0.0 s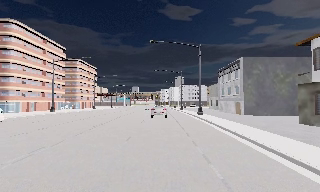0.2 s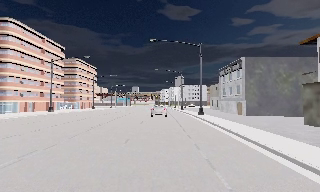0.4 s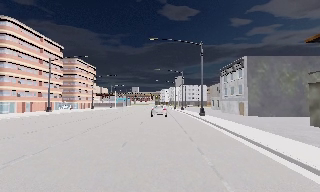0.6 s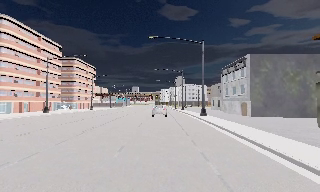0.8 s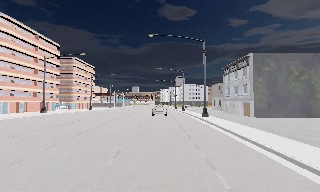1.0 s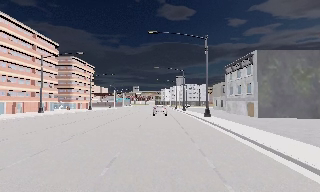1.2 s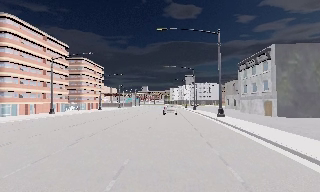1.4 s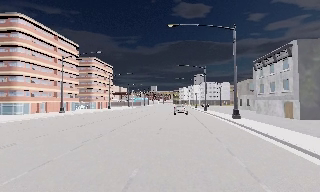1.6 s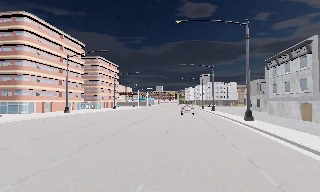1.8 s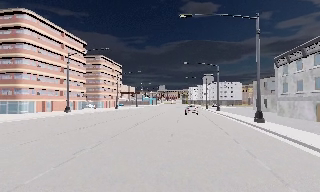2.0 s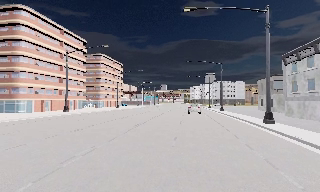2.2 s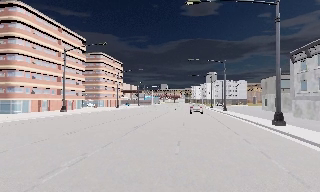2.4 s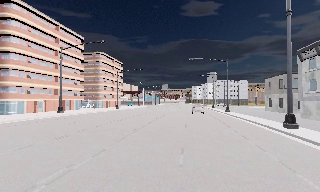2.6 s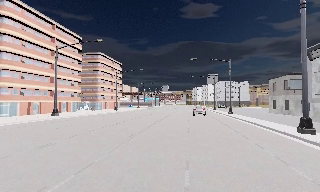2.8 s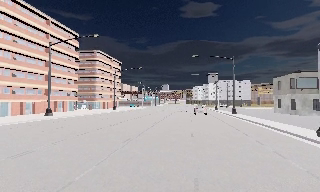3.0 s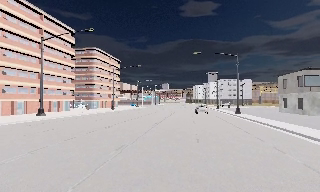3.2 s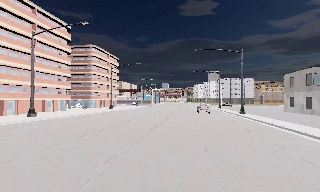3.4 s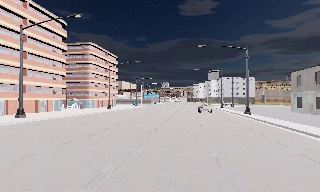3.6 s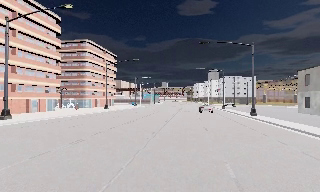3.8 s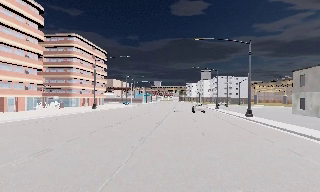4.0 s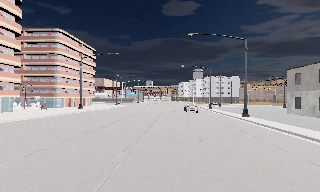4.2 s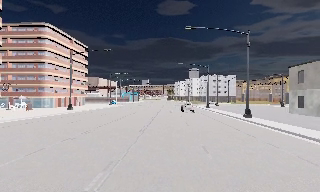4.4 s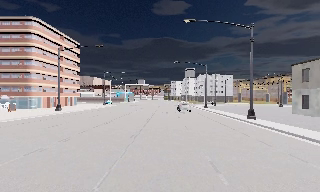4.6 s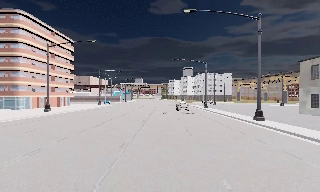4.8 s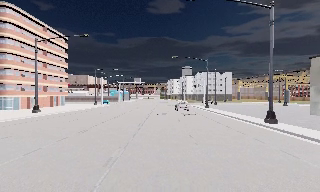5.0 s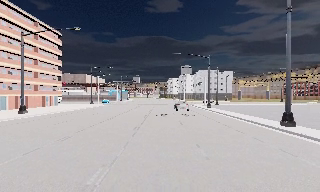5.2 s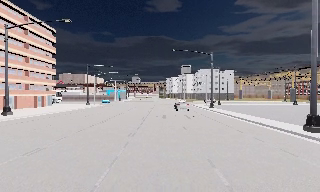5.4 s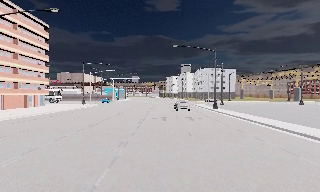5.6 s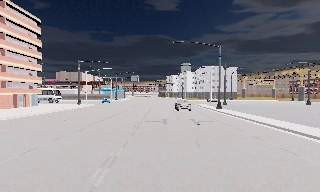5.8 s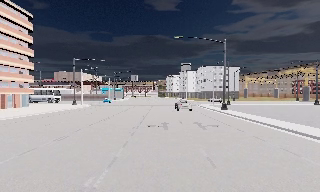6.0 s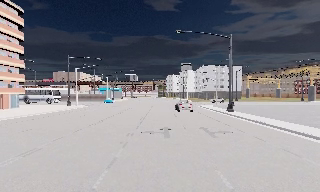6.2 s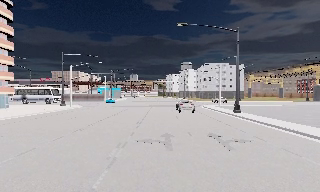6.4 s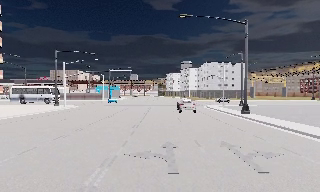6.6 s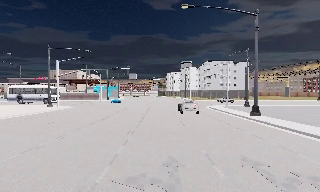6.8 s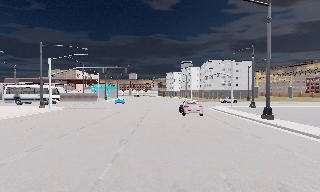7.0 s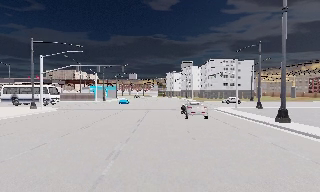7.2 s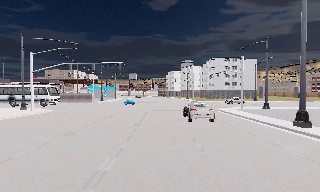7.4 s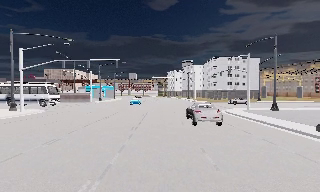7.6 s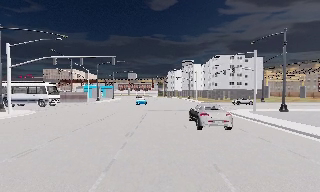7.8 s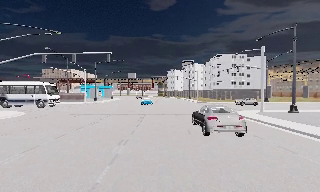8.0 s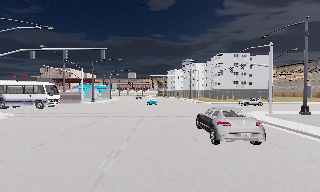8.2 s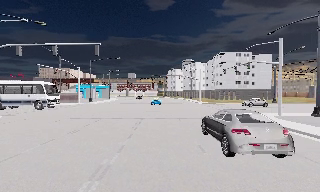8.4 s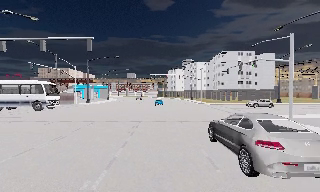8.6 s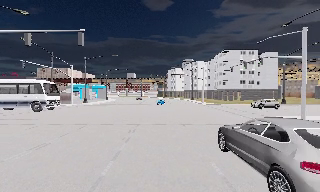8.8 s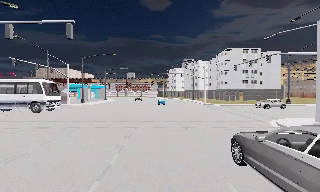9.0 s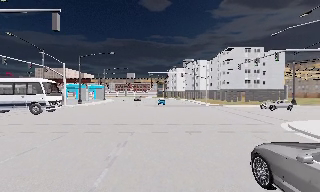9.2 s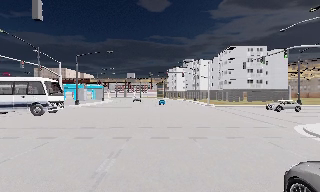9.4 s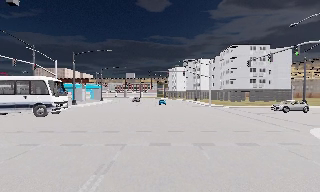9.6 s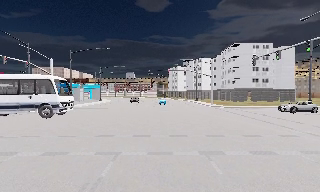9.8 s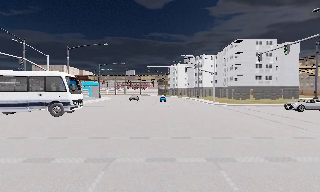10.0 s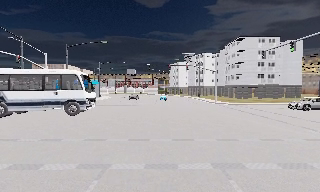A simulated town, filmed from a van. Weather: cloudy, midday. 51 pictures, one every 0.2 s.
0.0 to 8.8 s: The camera travels forward, about 65 m, so what stands in front looms larger. It gains speed.
8.8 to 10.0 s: The camera travels forward, about 6 m, so what stands in front looms larger. It loses speed.
The film runs forward here.
